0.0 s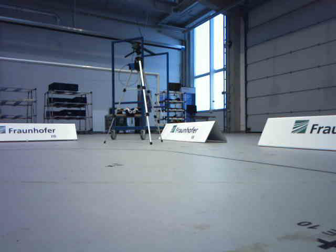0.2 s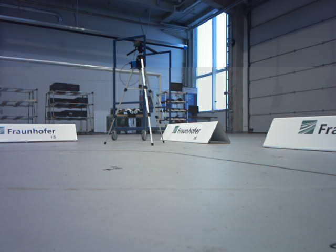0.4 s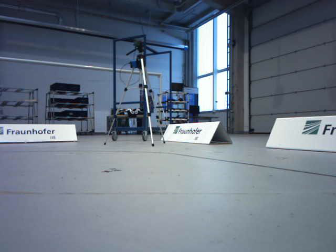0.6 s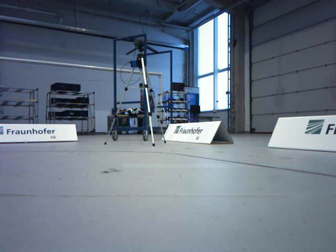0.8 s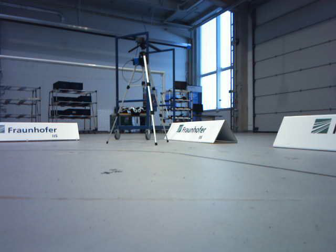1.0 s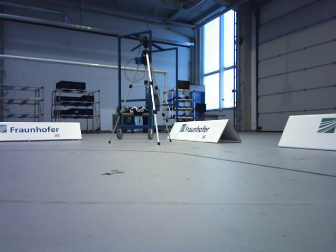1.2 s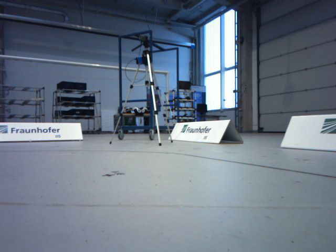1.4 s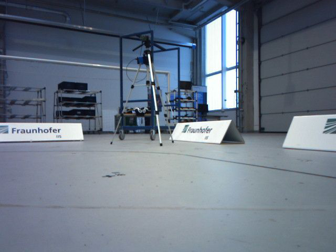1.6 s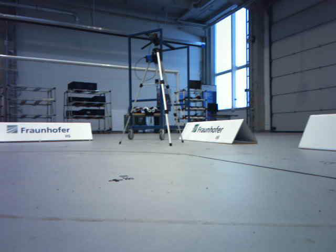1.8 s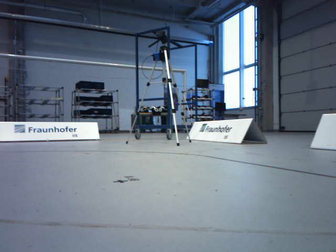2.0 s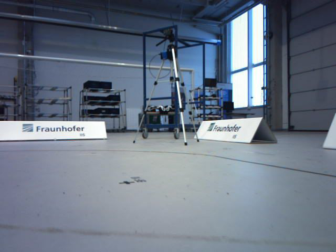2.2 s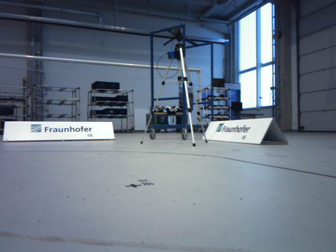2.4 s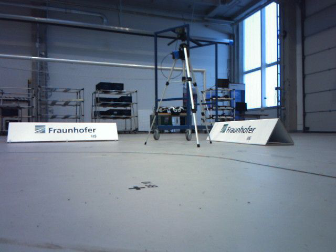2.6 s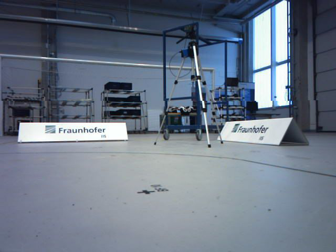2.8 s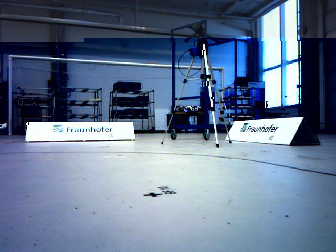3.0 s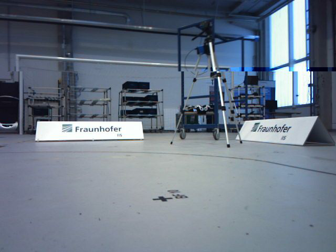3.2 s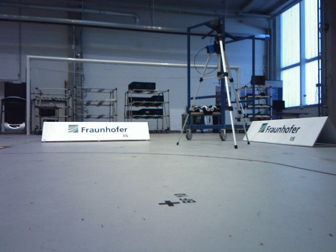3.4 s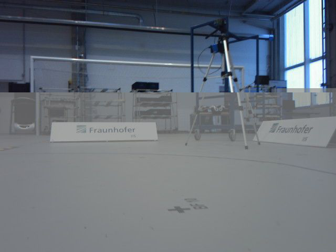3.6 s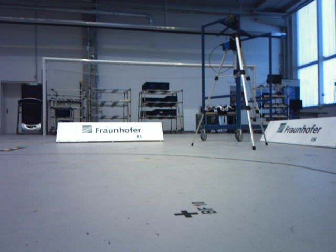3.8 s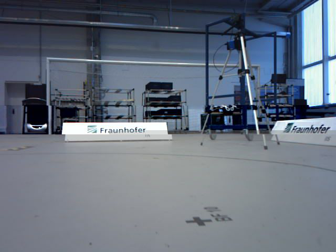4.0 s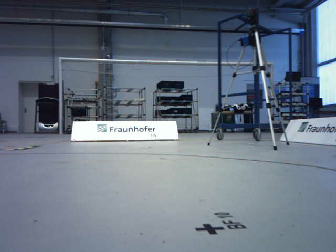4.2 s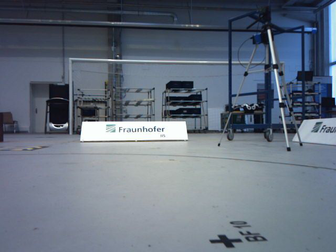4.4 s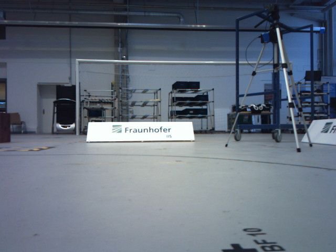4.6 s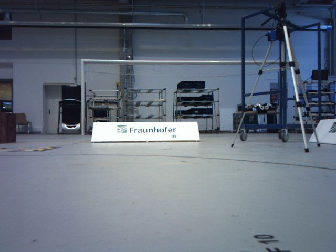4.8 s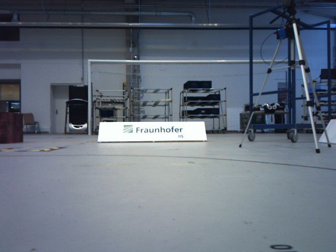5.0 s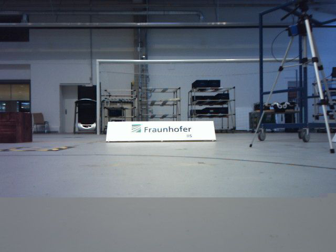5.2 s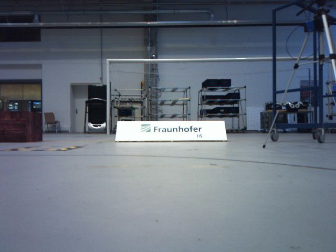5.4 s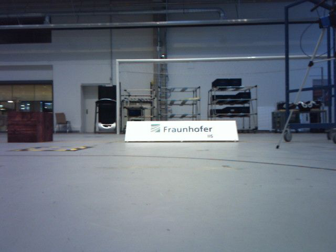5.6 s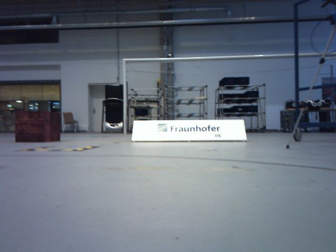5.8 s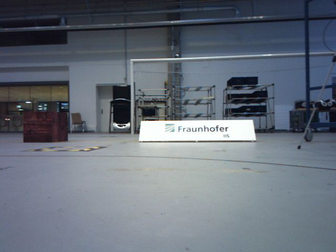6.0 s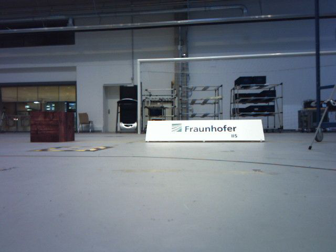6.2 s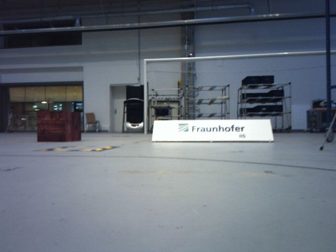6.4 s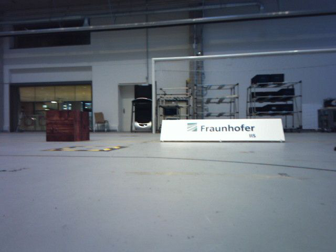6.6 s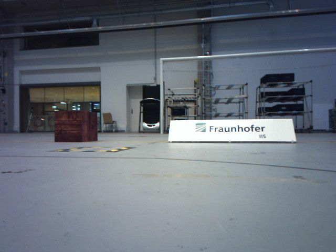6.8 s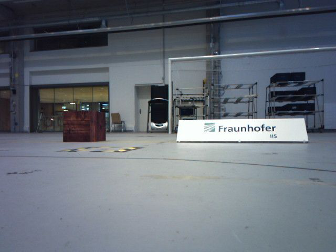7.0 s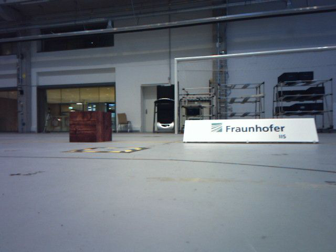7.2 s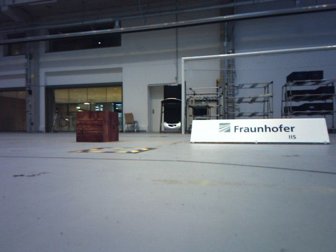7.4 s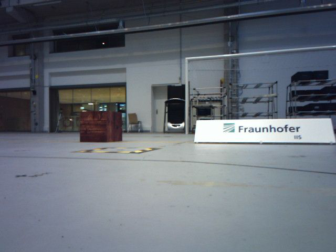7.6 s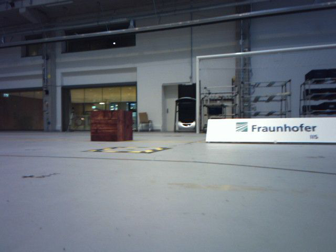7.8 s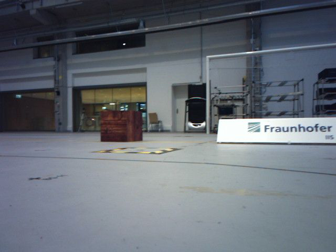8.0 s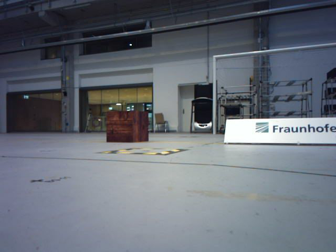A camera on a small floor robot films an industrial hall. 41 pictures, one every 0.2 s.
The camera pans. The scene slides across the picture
to the right.
The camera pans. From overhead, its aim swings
counterclockwise.
0.0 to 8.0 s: The scene slides to the right, as the camera pans about 50 degrees to its left. It travels forward, about 1.6 m.
The film runs forward here.
